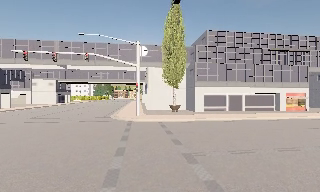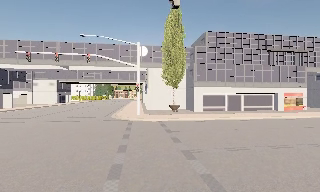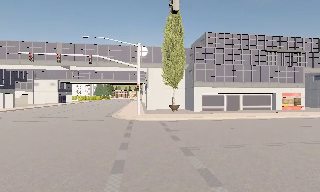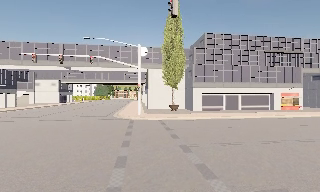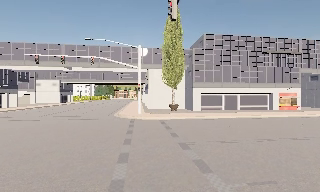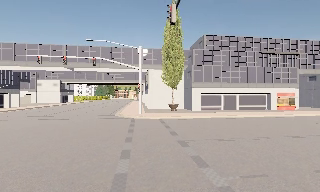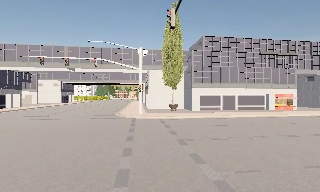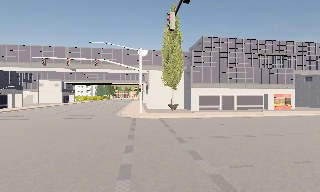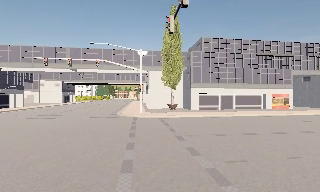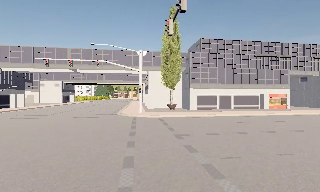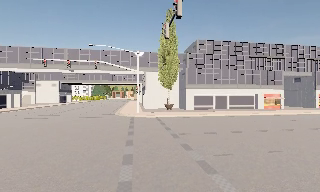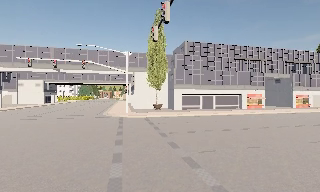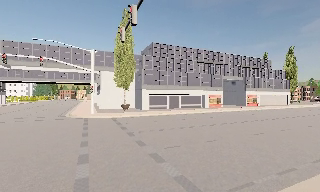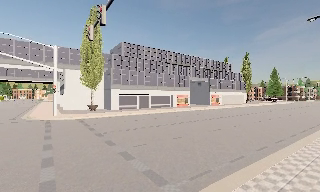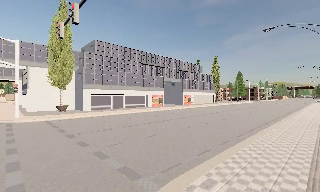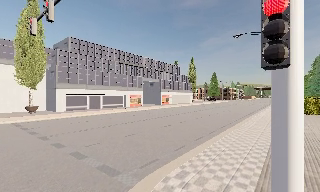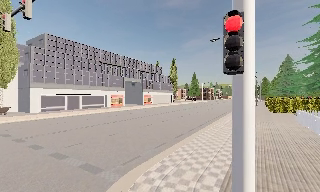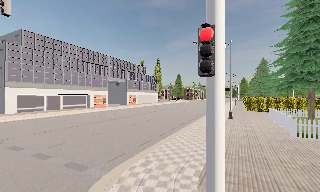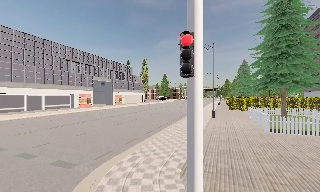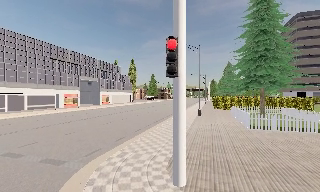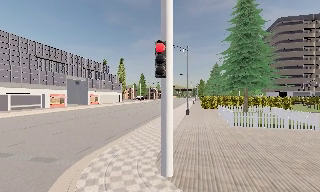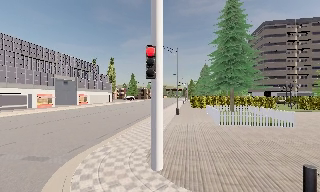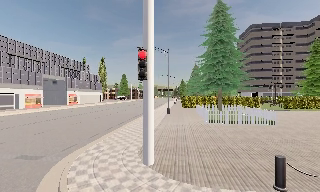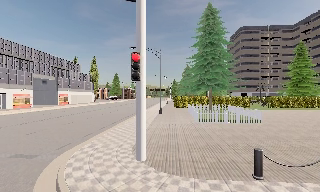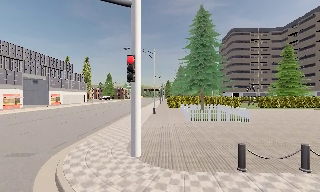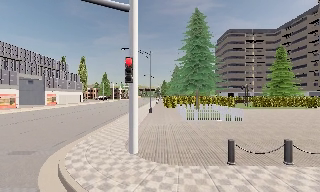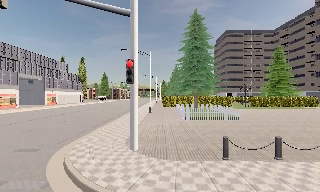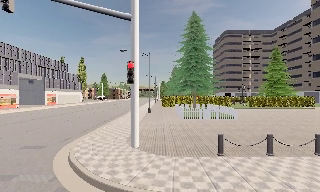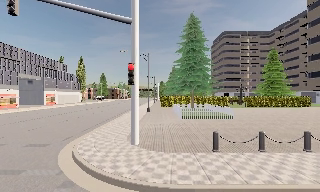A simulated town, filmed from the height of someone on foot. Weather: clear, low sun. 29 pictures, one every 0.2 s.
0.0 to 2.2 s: The camera travels backward, about 4 m, so what stands in front gets smaller.
2.2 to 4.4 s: The camera pans to its right, which is clockwise from overhead, by about 70 degrees. It travels backward, about 4 m.
4.4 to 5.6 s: The camera travels backward, about 2 m, so what stands in front gets smaller.
The film runs backward here.
